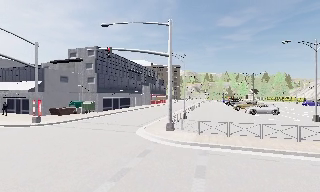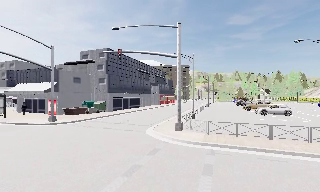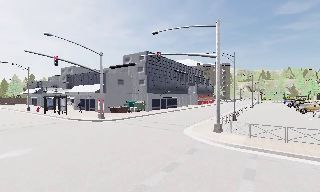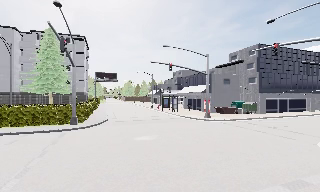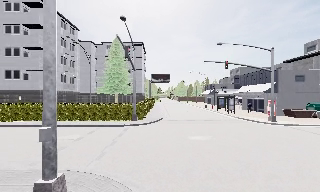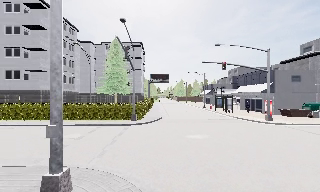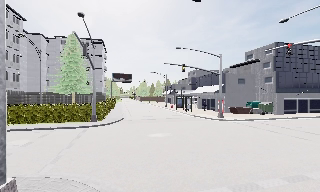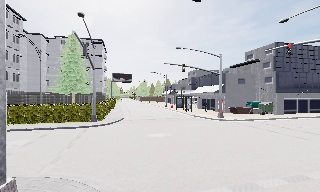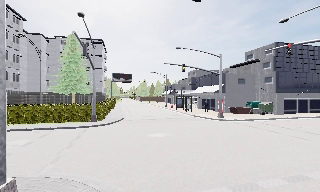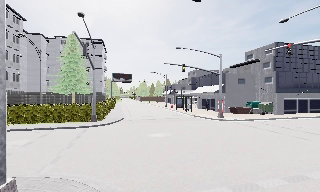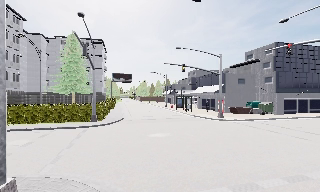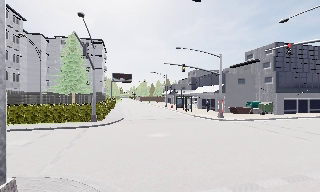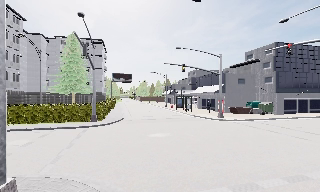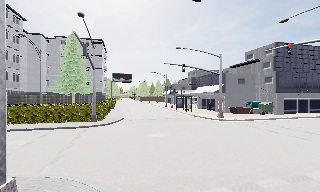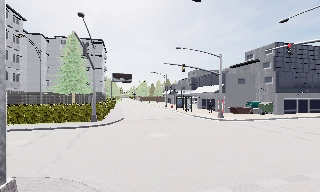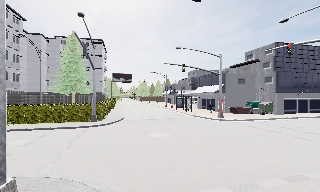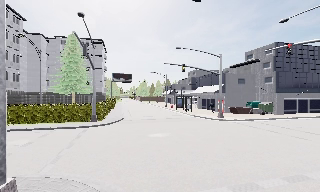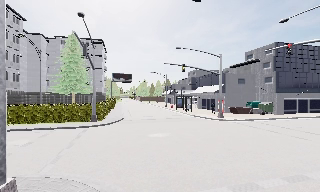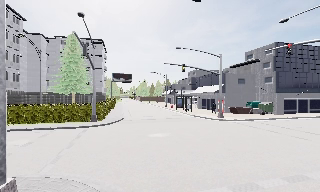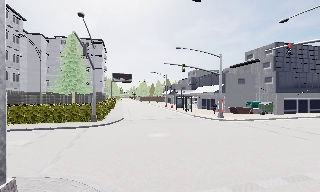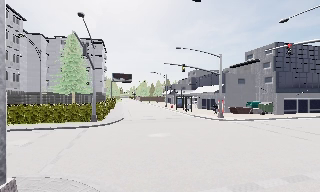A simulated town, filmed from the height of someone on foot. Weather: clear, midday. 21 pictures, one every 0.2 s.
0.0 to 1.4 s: The scene slides to the right, as the camera pans about 60 degrees to its left. It travels backward, about 1.5 m. It loses speed.
1.4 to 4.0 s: The camera keeps its place and its aim.
The film runs backward here.
